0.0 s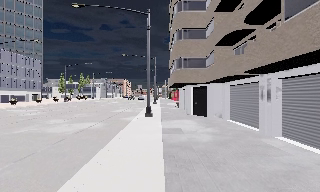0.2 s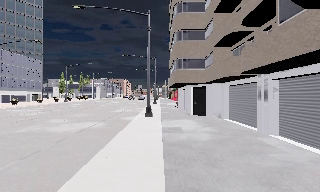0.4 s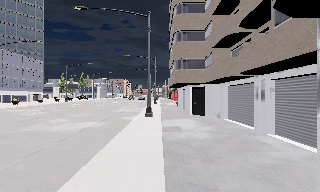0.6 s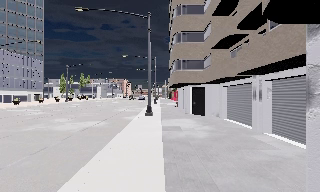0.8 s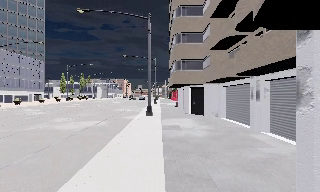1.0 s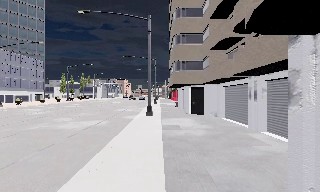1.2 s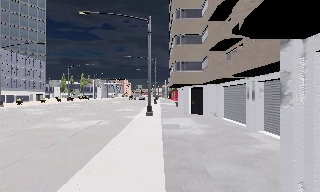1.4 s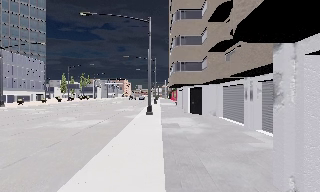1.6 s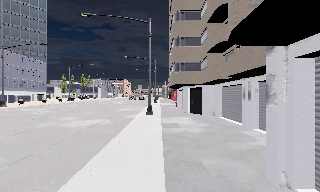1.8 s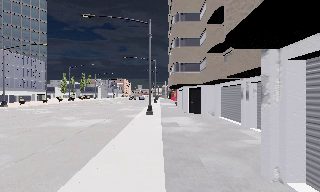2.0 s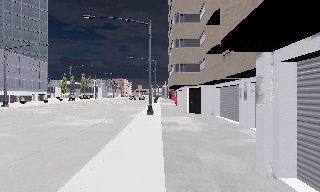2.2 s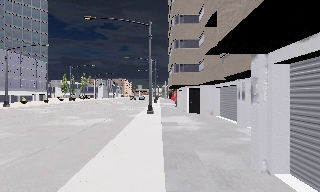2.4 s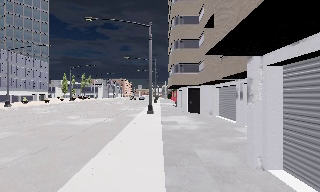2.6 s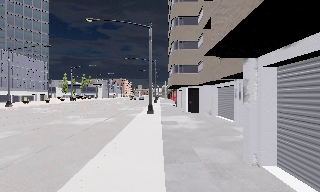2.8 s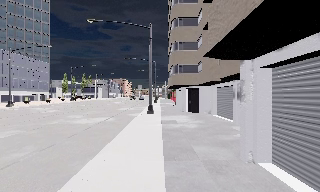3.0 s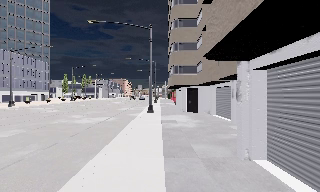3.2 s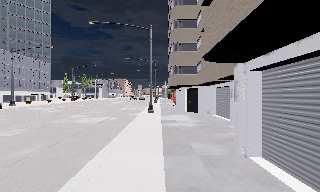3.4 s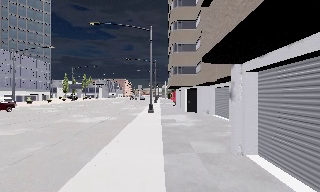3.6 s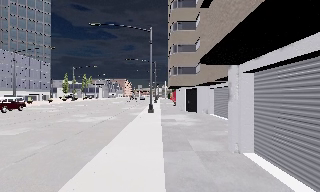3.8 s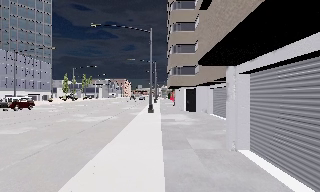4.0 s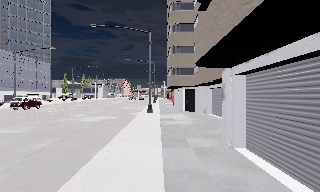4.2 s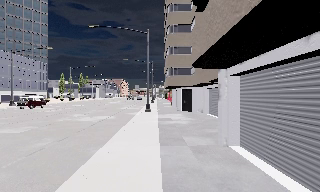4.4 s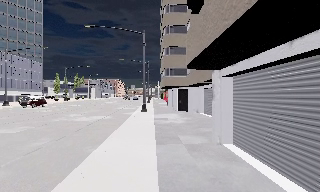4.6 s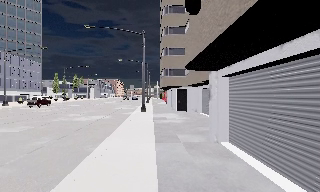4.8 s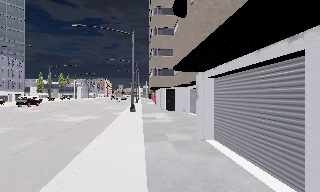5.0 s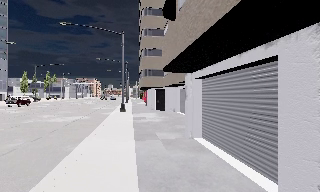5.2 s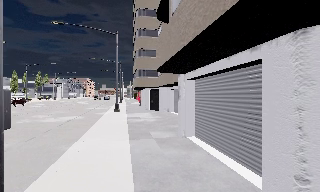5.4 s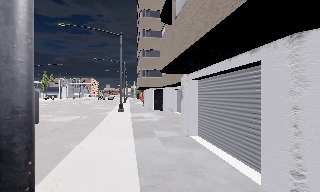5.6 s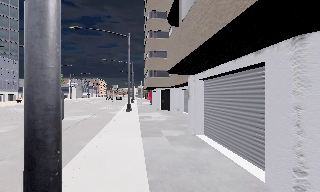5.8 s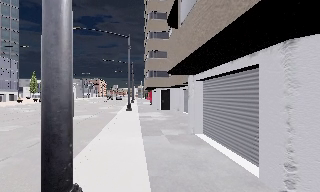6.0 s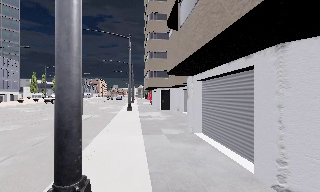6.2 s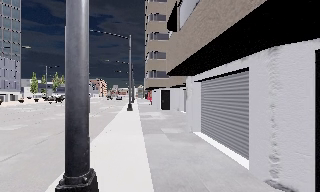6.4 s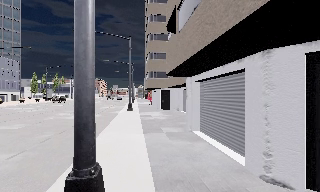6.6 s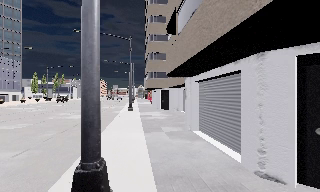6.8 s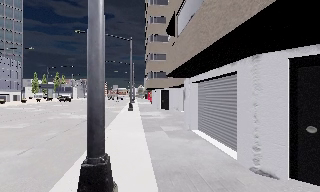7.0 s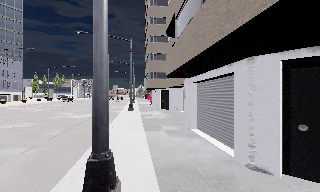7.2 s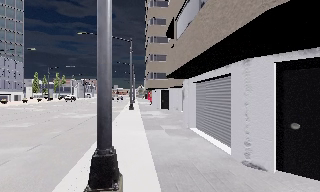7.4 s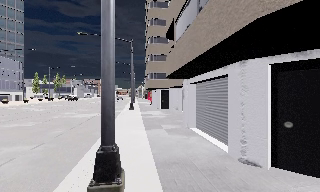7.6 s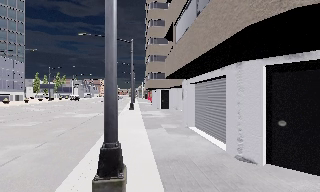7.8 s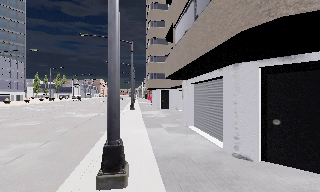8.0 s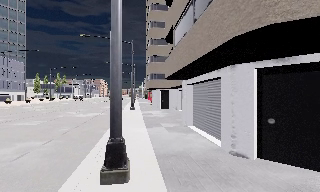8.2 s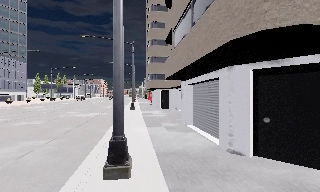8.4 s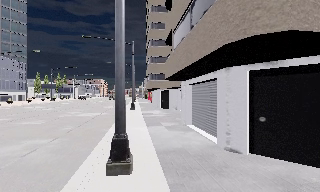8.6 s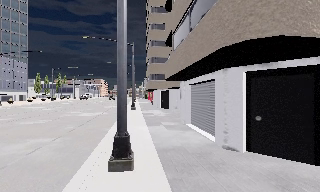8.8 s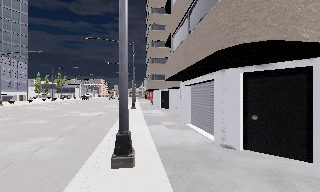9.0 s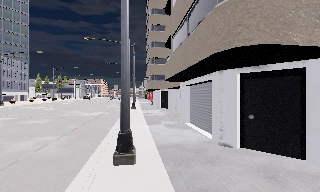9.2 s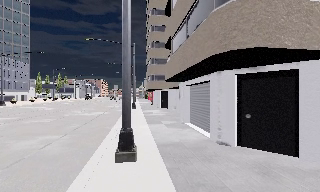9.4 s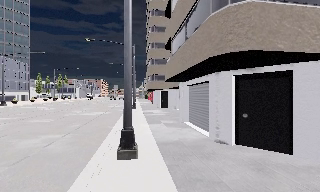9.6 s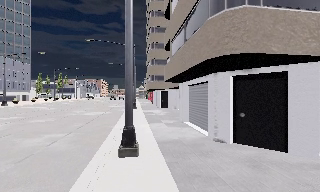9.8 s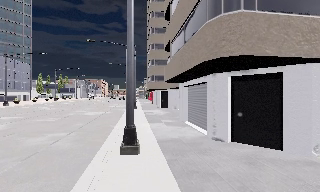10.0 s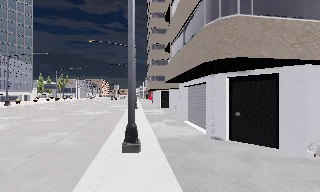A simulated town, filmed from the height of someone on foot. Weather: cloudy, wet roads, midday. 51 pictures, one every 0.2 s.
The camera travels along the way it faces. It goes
backward.
0.0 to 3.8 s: The camera travels backward, about 4.5 m, so what stands in front gets smaller.
3.8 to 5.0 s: The camera pans to its right, which is clockwise from overhead, by about 10 degrees. It travels backward, about 1.5 m, so what stands in front gets smaller.
5.0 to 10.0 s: The camera travels backward, about 6 m, so what stands in front gets smaller.
The film runs backward here.
